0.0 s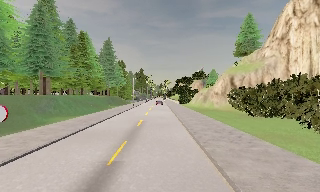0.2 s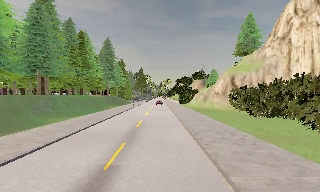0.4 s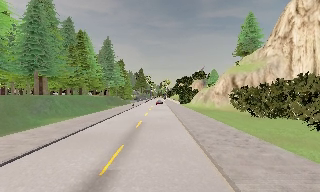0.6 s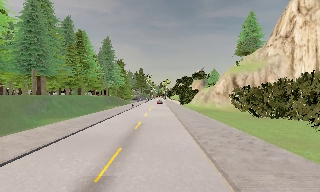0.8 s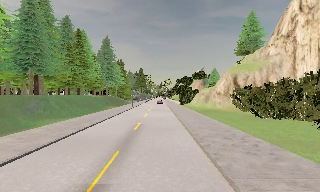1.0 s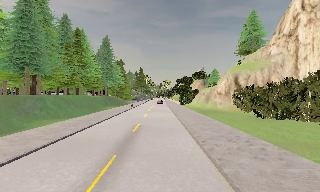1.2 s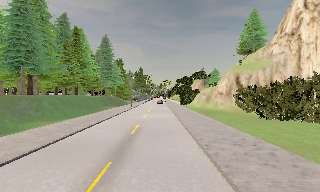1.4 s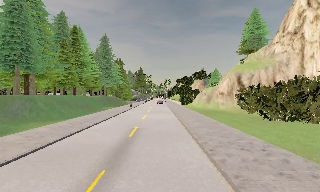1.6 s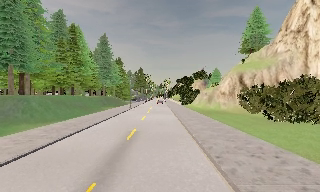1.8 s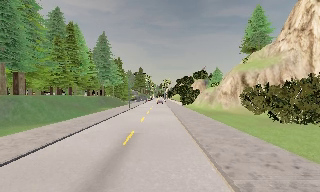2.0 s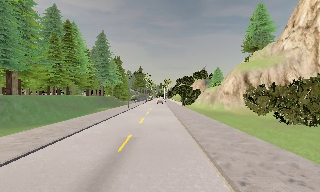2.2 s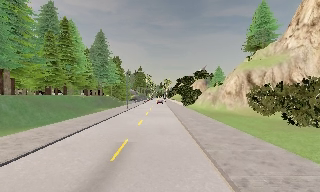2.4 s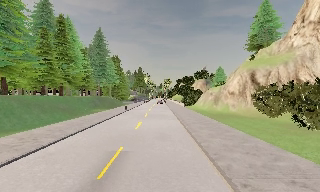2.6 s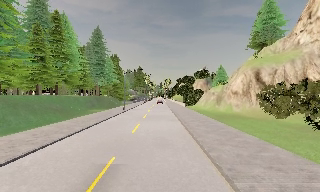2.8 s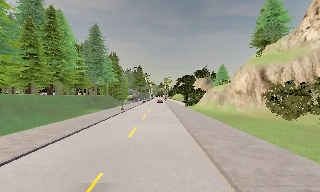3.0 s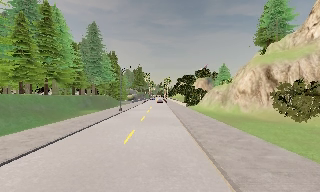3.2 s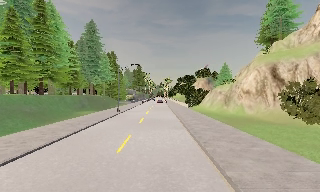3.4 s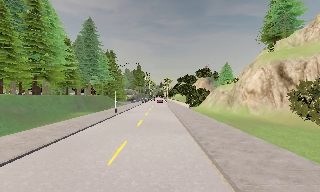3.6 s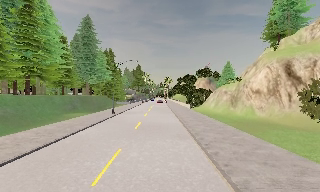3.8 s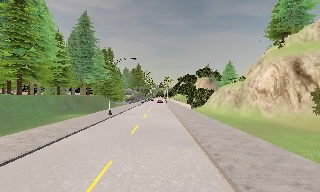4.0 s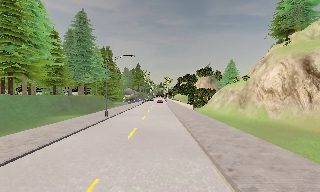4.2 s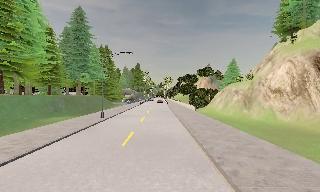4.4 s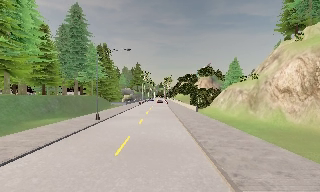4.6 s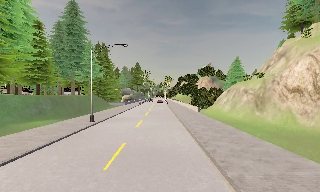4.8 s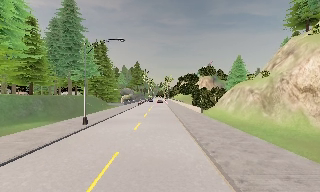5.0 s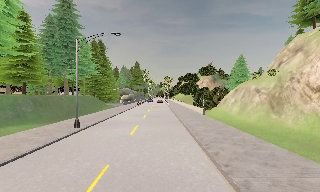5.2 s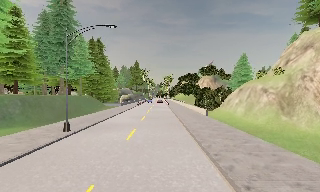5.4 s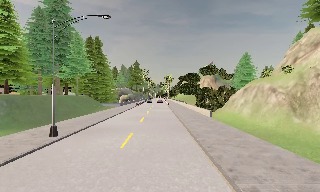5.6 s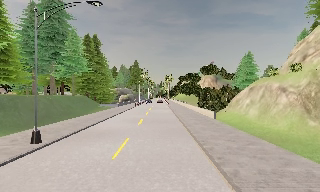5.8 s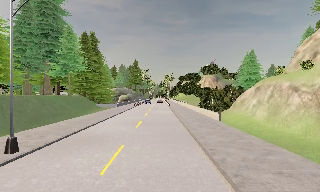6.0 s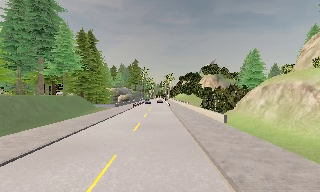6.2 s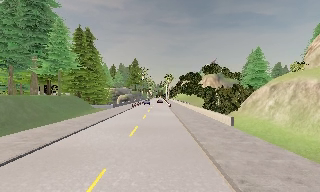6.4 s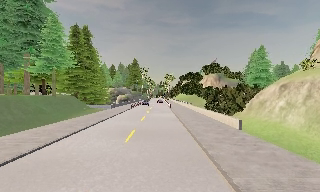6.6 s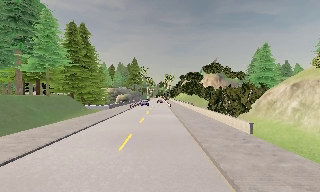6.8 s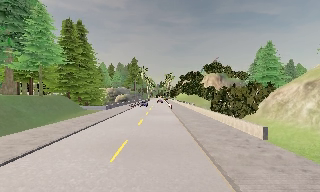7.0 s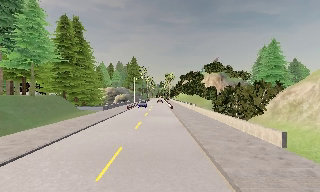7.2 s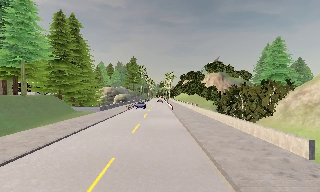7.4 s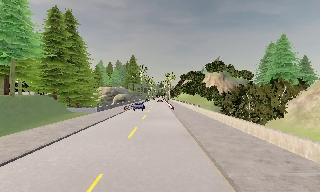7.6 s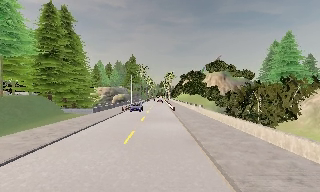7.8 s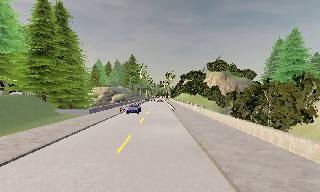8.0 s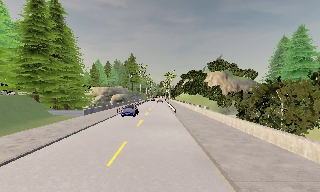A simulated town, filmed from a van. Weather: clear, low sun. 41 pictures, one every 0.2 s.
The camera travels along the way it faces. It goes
forward.
0.0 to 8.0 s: The camera travels forward, about 50 m, so what stands in front looms larger. It gains speed.
The film runs forward here.
